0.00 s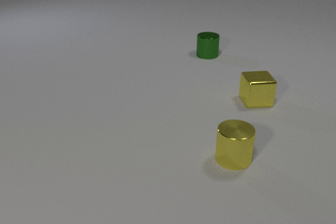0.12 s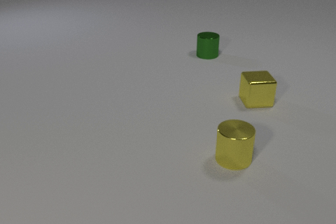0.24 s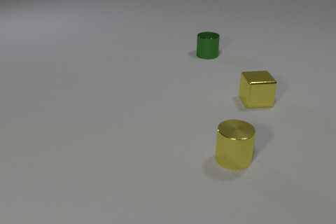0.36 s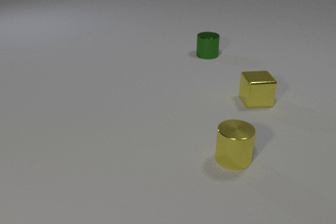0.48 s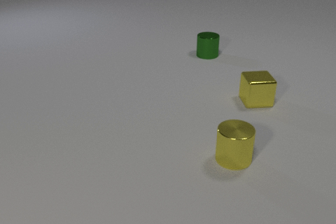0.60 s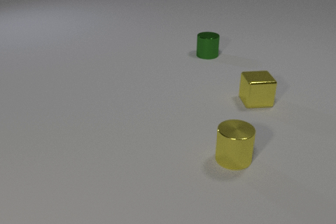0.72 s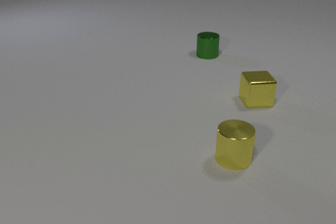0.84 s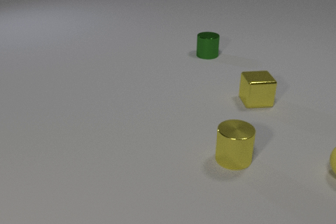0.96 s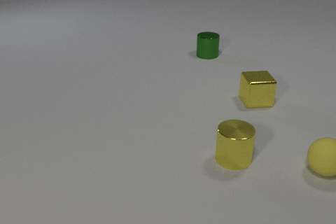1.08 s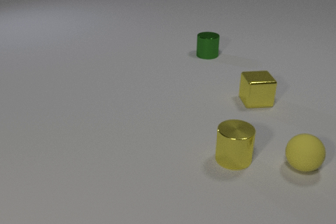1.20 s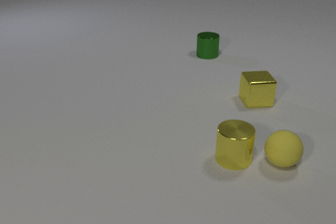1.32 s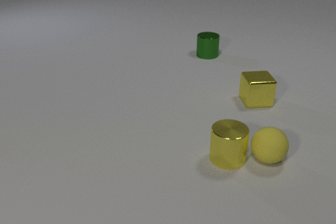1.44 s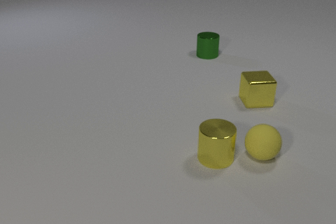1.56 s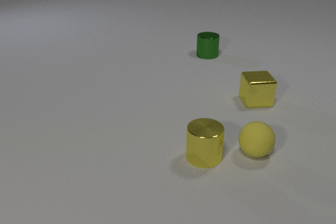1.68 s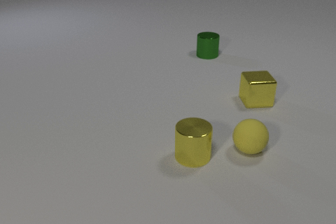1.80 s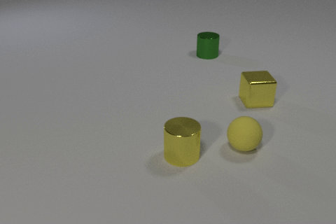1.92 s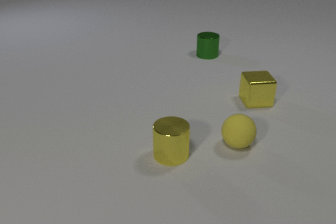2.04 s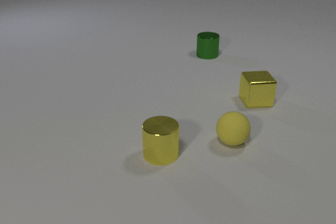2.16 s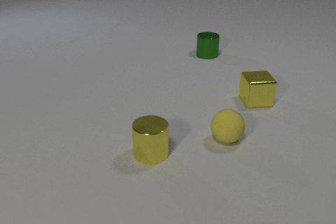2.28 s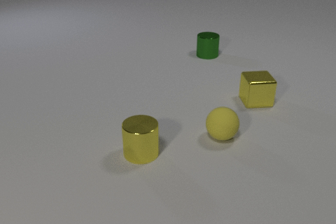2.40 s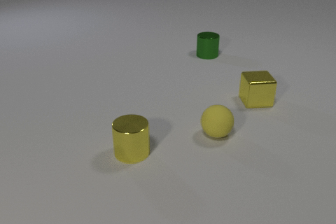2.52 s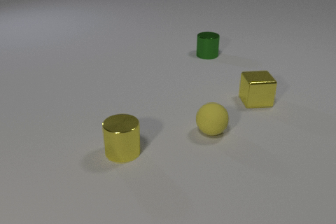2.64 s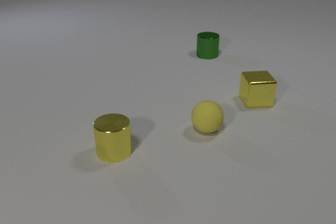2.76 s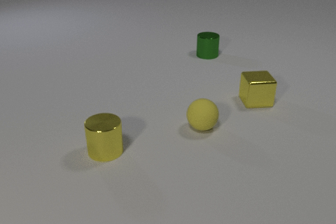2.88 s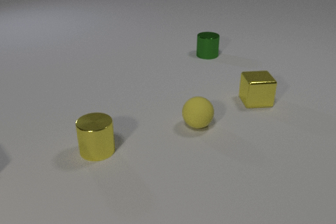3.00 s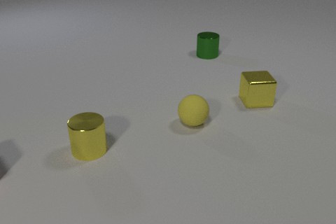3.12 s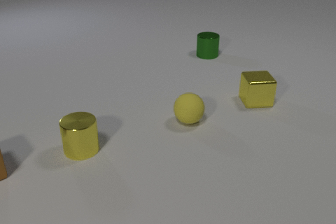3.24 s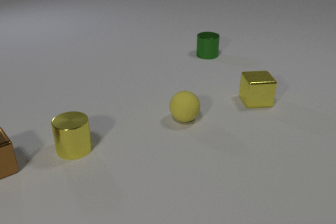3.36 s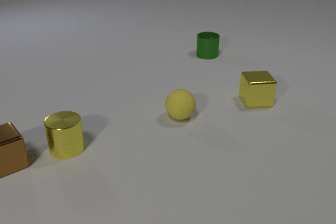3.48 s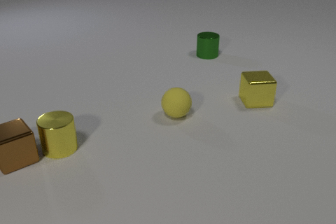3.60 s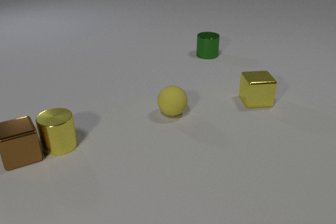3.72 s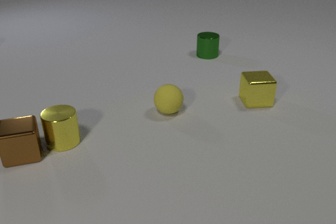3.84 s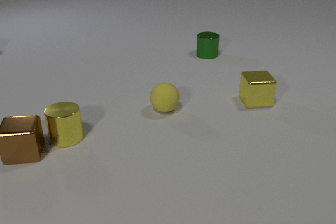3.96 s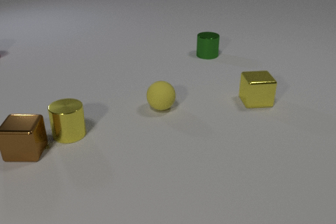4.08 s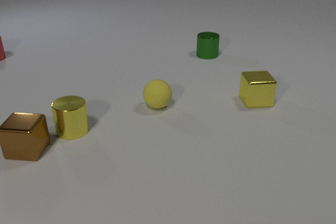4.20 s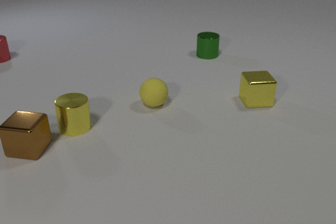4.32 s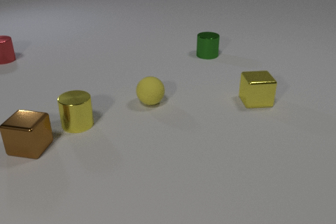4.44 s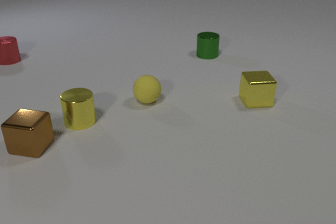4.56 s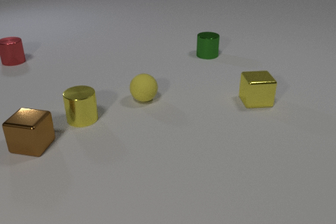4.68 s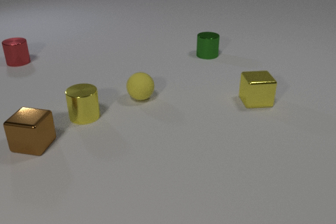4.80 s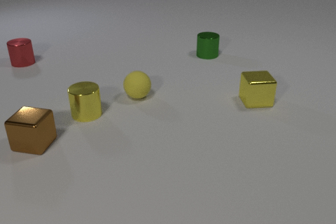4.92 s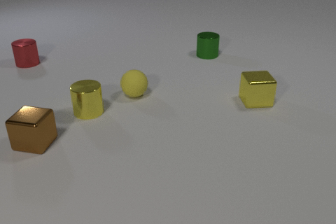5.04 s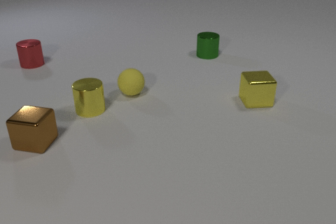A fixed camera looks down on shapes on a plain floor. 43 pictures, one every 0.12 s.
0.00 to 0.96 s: The yellow rubber sphere comes in at the right edge, rolls to the left.
0.96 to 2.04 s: The yellow rubber sphere rolls to the left. The yellow metal cylinder slides to the left. The yellow rubber sphere and the yellow metal cylinder collide.
2.04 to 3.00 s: The yellow rubber sphere rolls to the left and away from the camera. The yellow metal cylinder slides to the left.
3.00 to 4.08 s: The yellow rubber sphere rolls to the left and away from the camera. The yellow metal cylinder slides away from the camera and to the left. The brown metal cube comes in at the left edge, slides to the right and away from the camera, spins clockwise seen from above by about 45 degrees, its near face sliding to the left. The red metal cylinder comes in at the left edge, slides to the right. The yellow metal cylinder and the brown metal cube collide.
4.08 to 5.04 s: The yellow rubber sphere rolls away from the camera and to the left. The yellow metal cylinder slides away from the camera and to the right. The brown metal cube slides away from the camera and to the right. The red metal cylinder slides to the right and toward the camera.
How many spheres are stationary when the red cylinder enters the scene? 0.
What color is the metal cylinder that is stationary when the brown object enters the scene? green.
What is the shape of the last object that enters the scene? cylinder.
